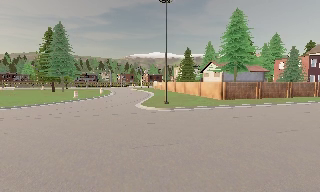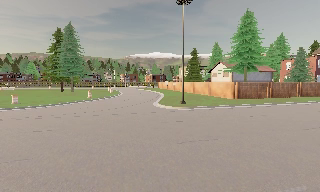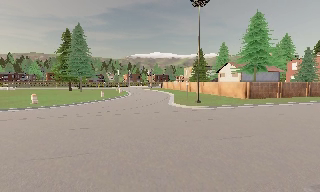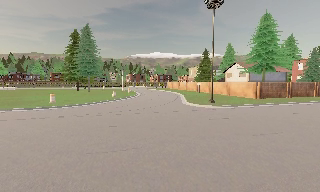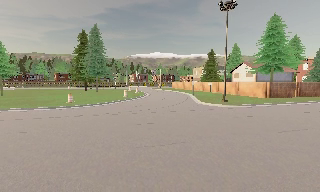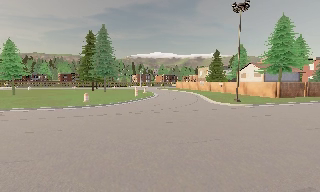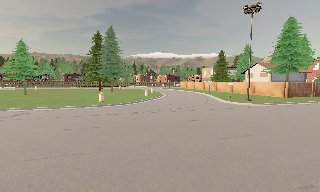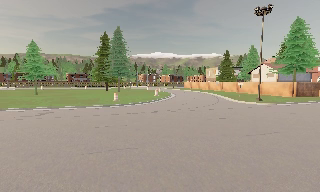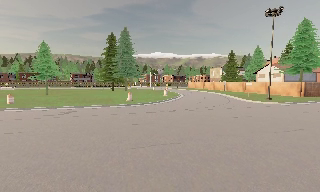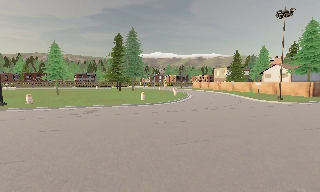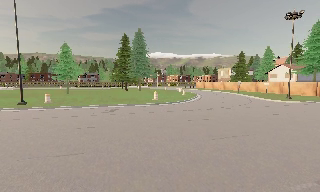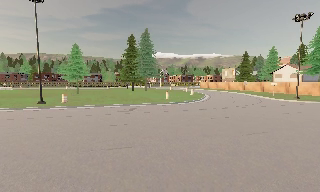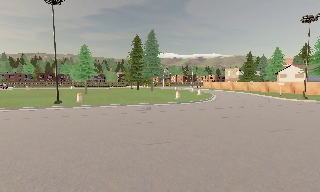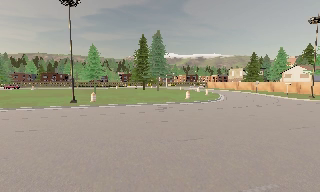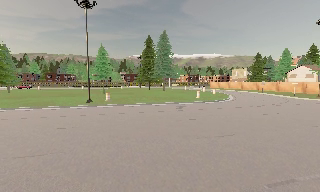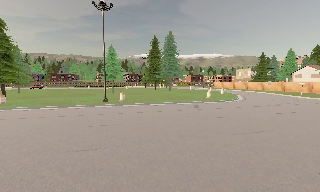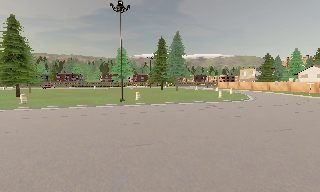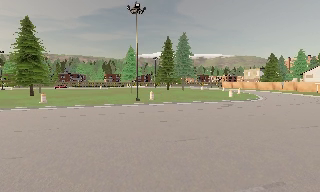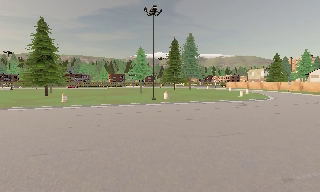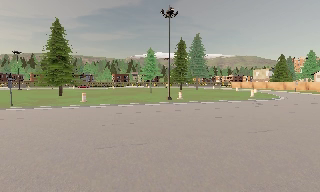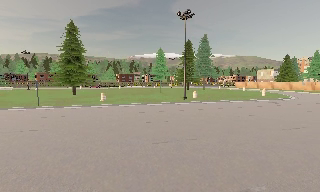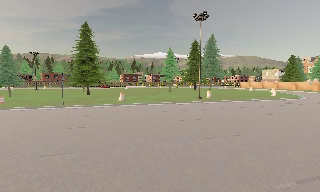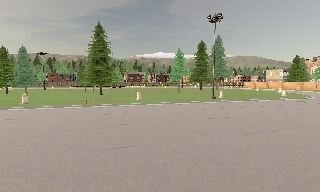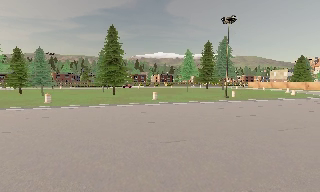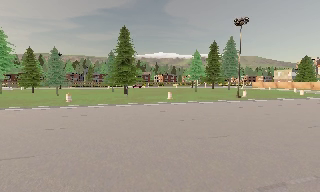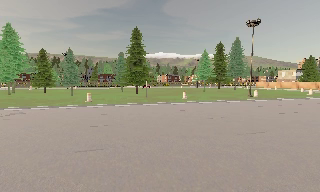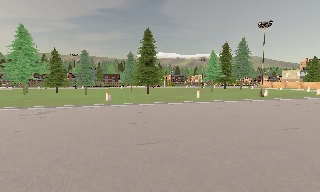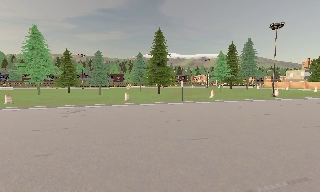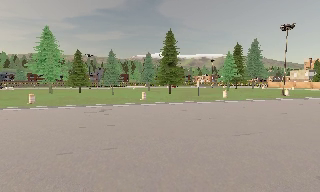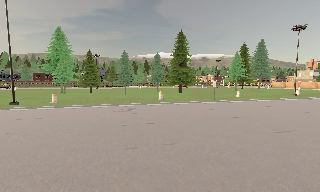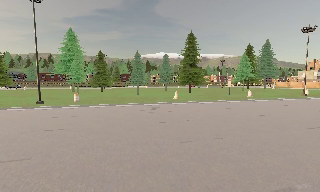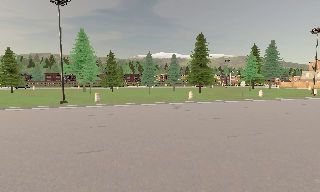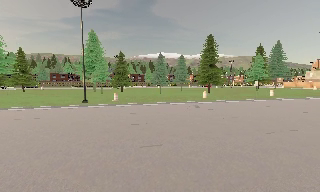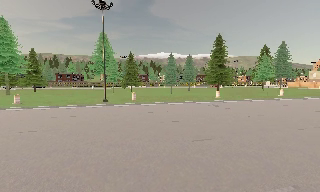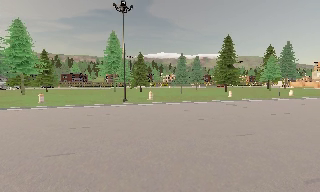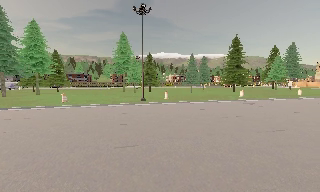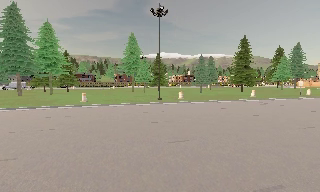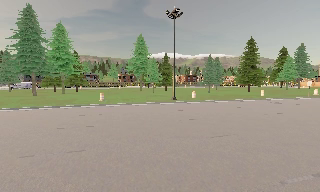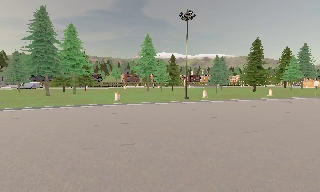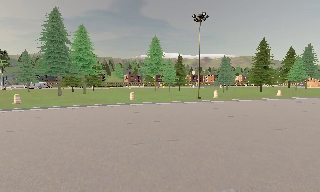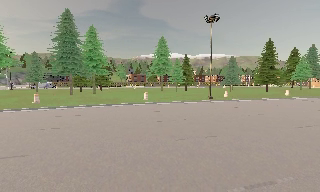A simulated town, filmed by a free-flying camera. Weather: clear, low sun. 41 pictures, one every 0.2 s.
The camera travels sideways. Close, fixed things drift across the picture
to the right.
0.0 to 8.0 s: The camera travels to its left, about 80 m, so close, fixed things drift to the right.
The film runs backward here.
